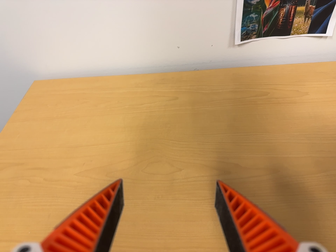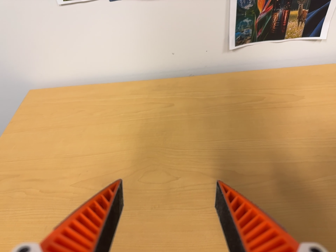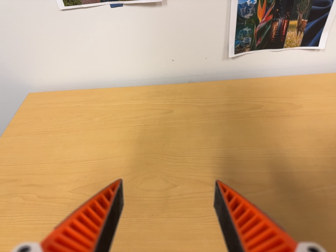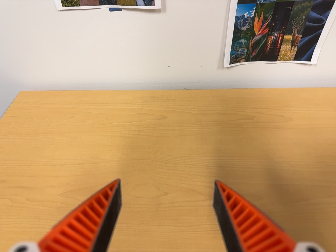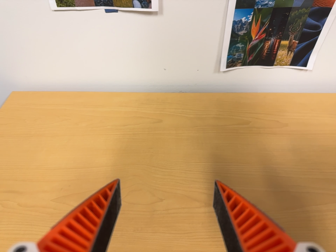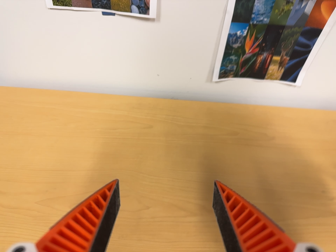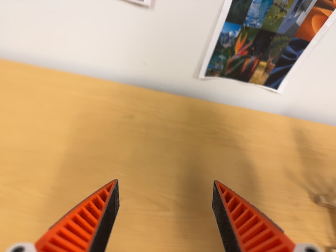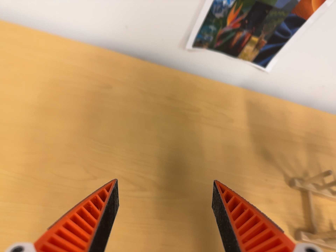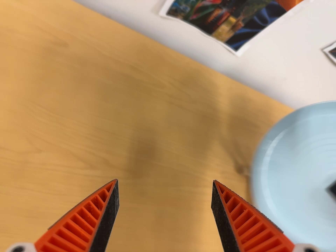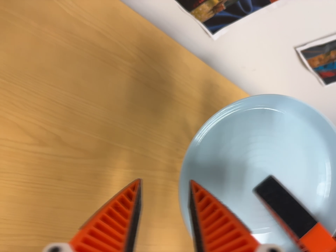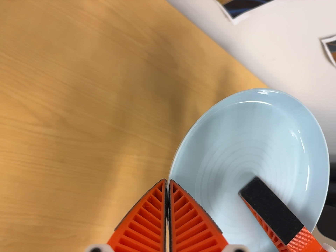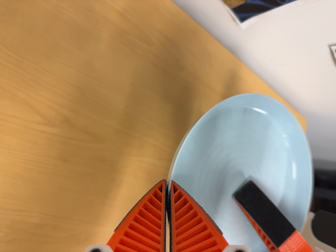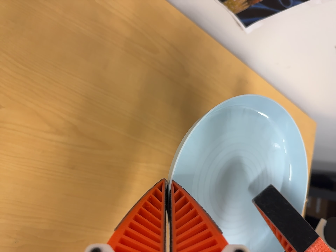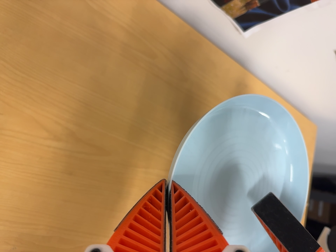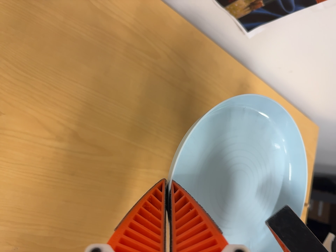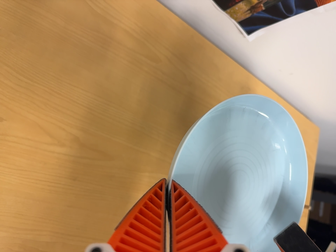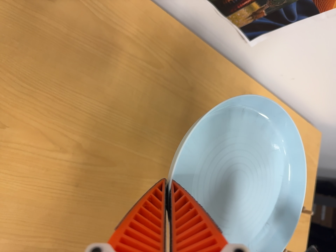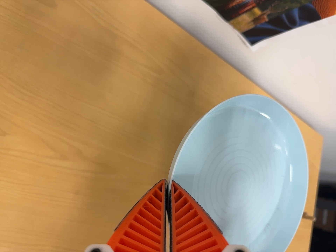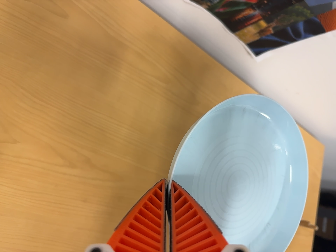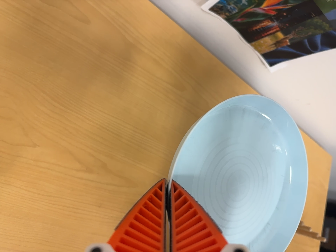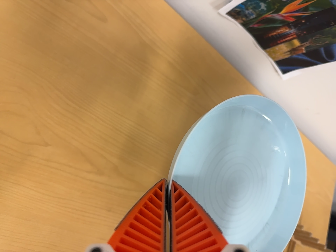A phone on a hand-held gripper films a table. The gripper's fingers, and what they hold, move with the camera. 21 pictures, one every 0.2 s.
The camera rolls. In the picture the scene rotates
clockwise.
0.0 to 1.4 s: The camera pans to its right by about 20 degrees. It travels toward the top of its view, about 10 cm. Its aim tips toward the bottom of its view by about 10 degrees. It rolls about its line of sight by about 15 degrees, and the scene rotates clockwise.
1.4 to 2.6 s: The camera swings to its right by about 15 degrees, and the scene slides to the left. It travels toward the top of its view and forward, about 10 cm. Its aim tips toward the bottom of its view by about 20 degrees. It rolls about its line of sight by about 20 degrees, and the scene rotates clockwise.
2.6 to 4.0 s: The camera travels to its left, about 8 cm, so close, fixed things drift to the right.
The film runs backward here.
